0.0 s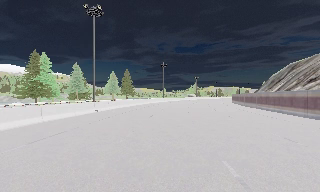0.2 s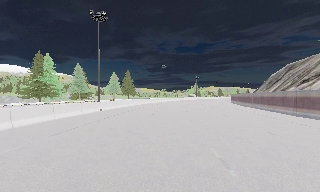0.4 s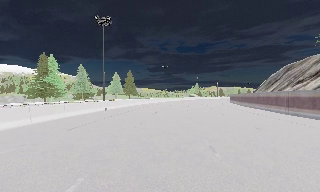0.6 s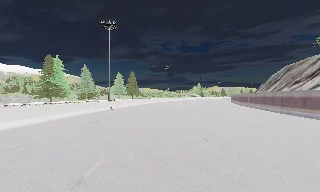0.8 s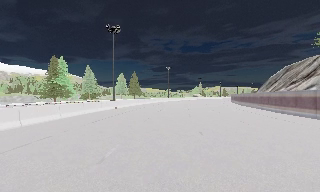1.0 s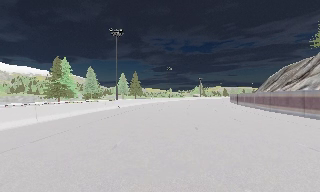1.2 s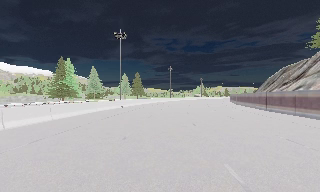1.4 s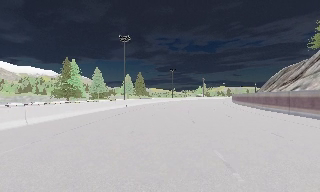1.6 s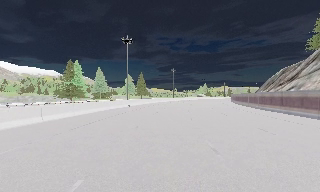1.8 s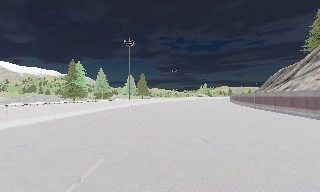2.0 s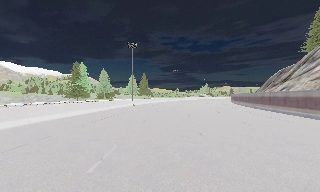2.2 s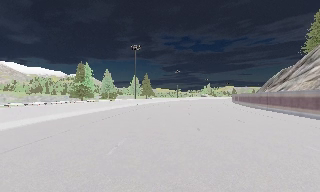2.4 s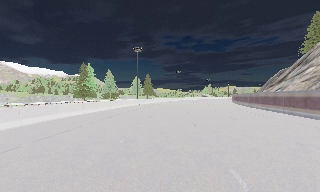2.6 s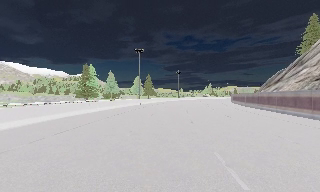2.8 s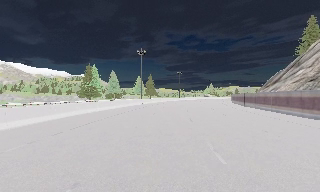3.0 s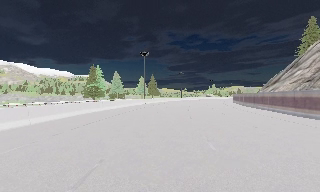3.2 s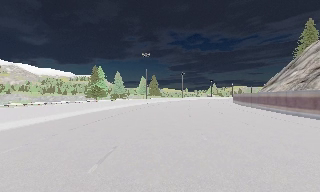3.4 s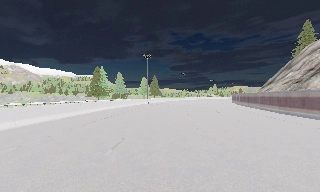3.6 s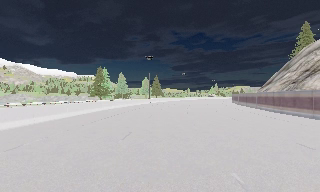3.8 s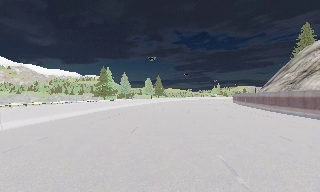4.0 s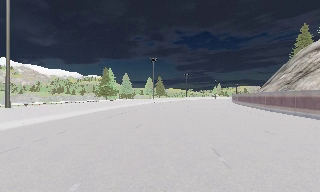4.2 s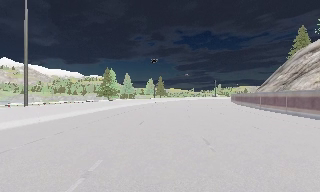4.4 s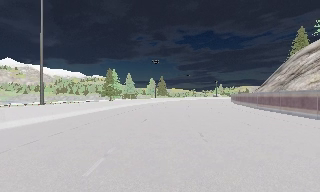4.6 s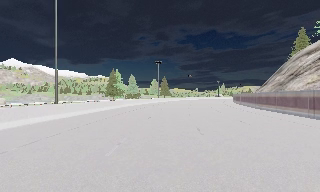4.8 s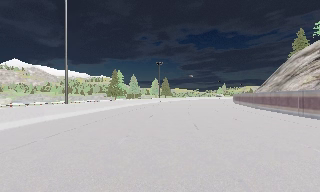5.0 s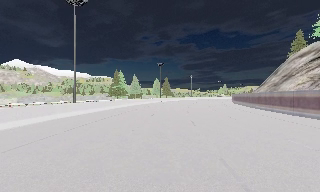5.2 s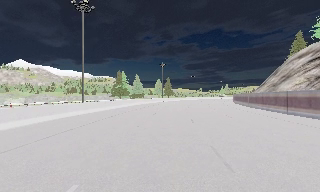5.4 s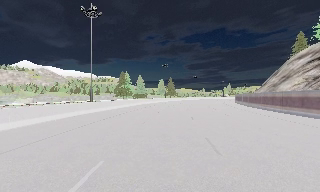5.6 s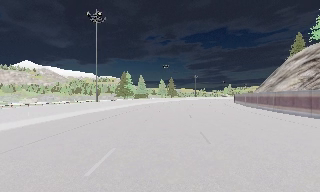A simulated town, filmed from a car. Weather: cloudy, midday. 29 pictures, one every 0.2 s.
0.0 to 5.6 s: The camera pans to its left, which is counterclockwise from overhead, by about 15 degrees. It travels backward, about 35 m, so what stands in front gets smaller.
The film runs backward here.
